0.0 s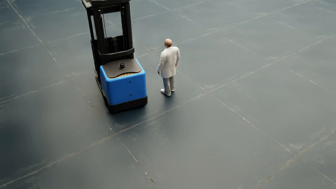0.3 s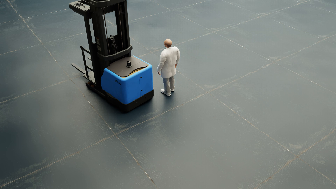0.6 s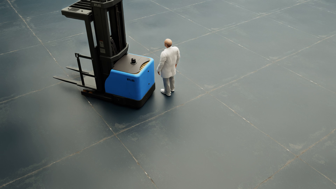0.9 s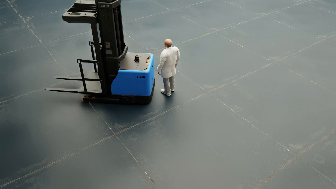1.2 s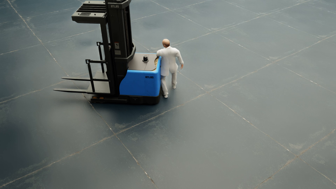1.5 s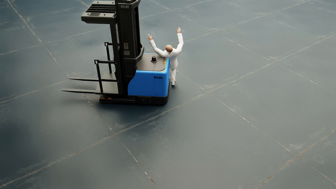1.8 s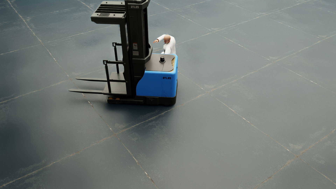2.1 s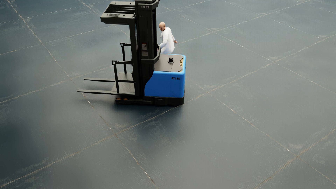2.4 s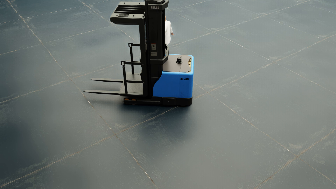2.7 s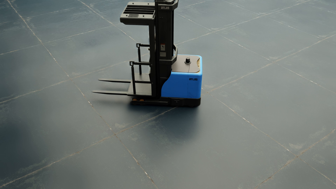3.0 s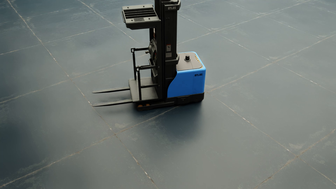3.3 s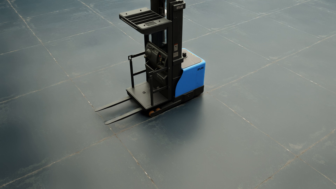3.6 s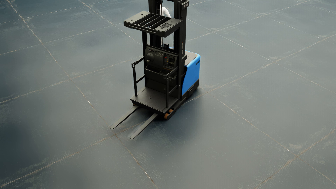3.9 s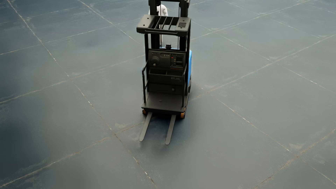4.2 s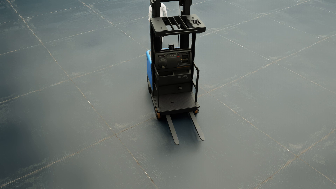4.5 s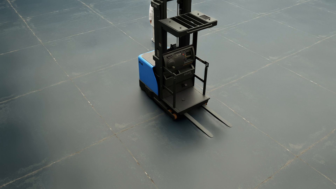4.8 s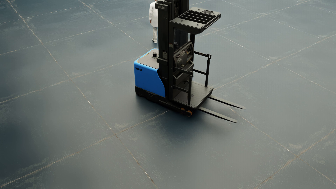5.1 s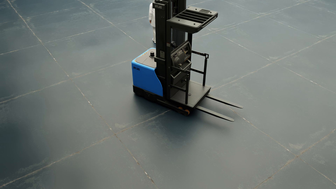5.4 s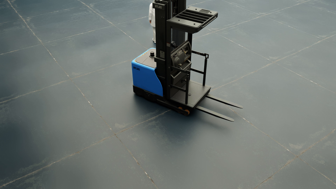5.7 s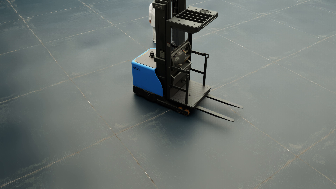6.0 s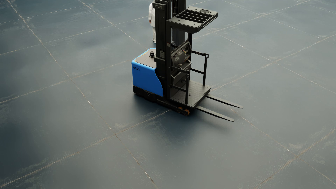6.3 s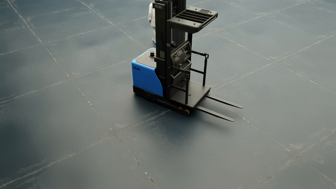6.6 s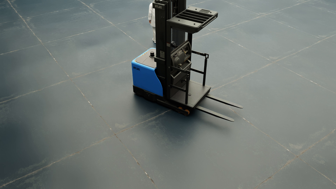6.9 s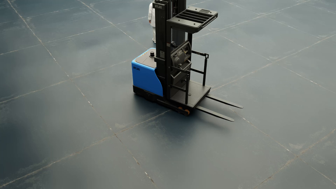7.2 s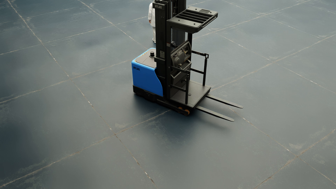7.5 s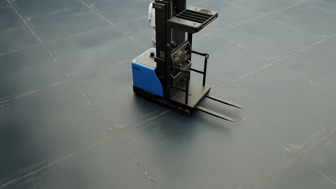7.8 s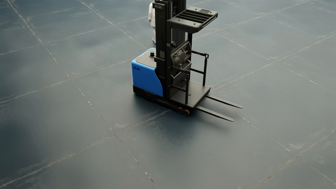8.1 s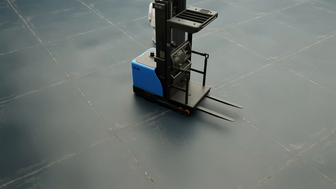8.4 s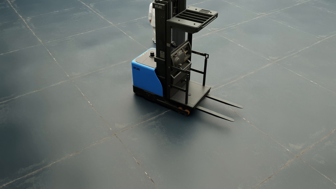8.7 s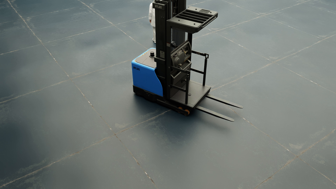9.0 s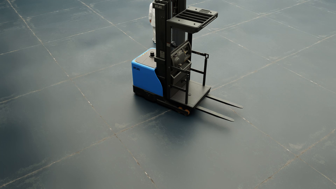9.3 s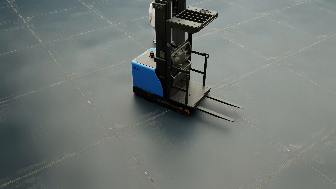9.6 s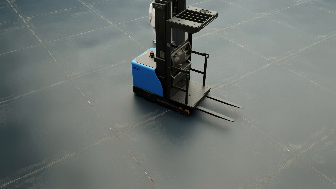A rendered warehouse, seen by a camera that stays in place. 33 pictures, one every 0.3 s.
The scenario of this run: Near miss between a forklift and a person.
